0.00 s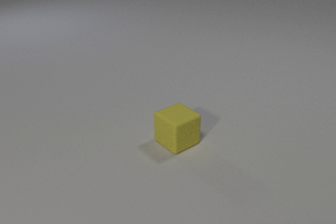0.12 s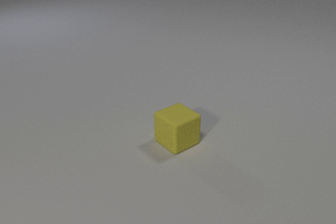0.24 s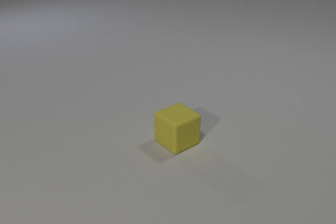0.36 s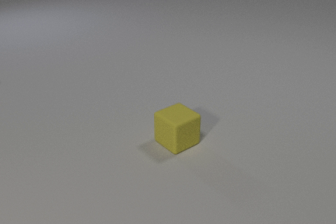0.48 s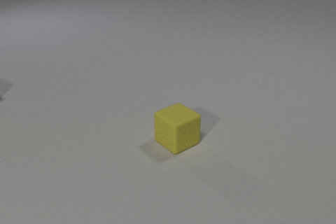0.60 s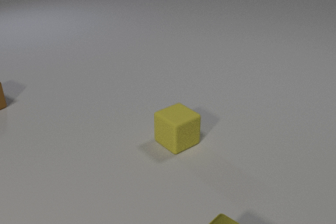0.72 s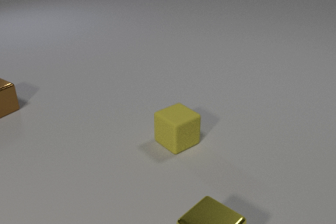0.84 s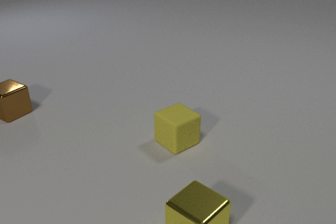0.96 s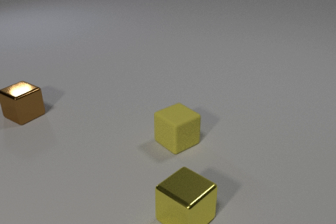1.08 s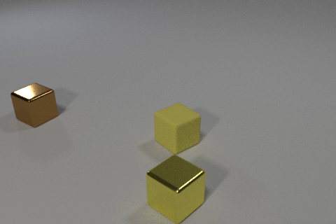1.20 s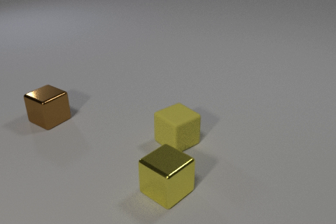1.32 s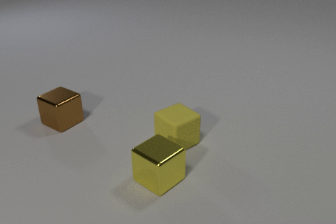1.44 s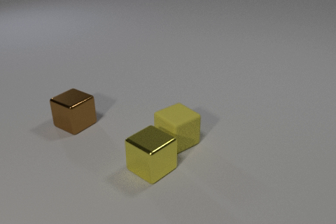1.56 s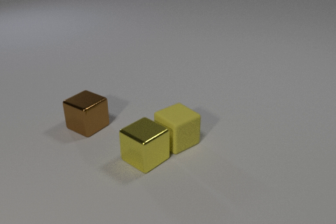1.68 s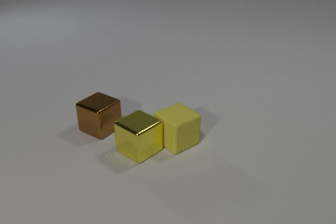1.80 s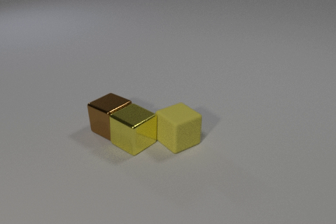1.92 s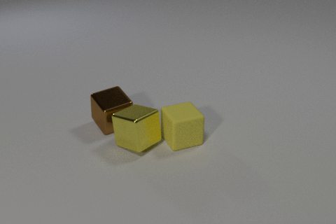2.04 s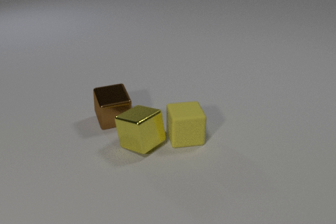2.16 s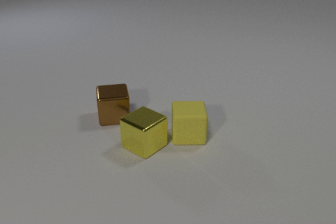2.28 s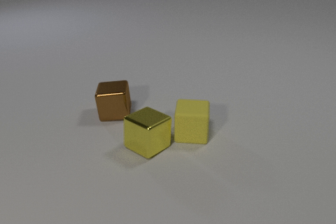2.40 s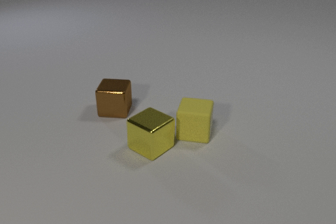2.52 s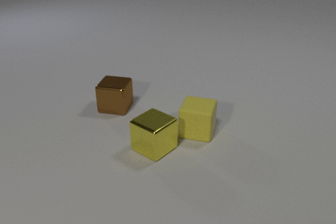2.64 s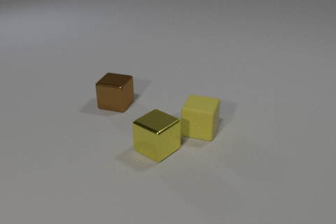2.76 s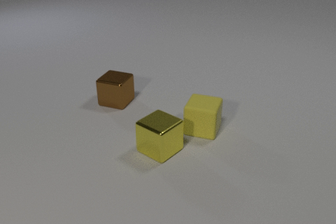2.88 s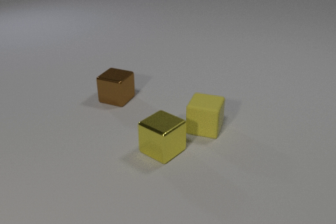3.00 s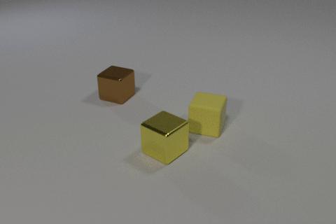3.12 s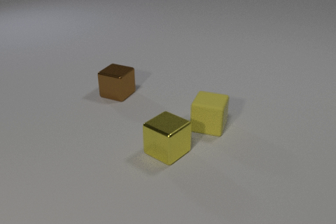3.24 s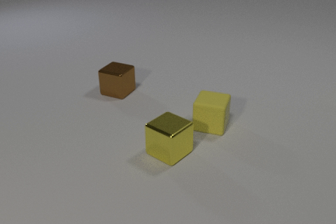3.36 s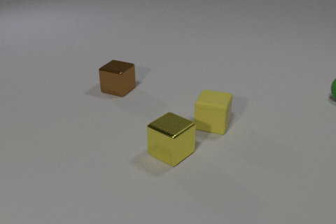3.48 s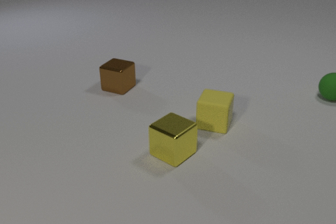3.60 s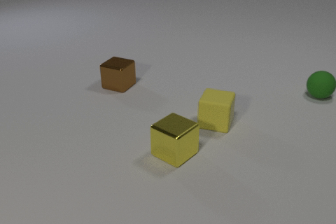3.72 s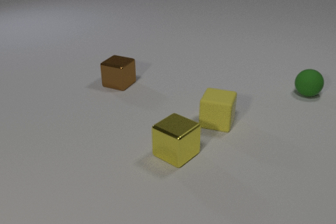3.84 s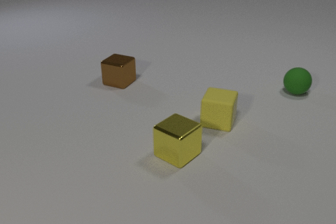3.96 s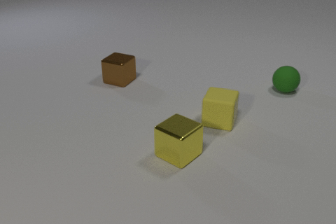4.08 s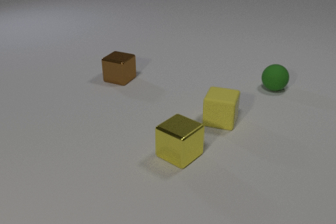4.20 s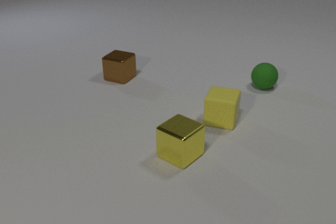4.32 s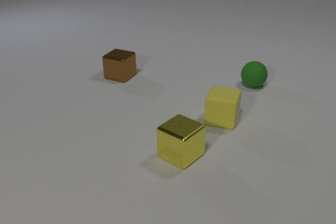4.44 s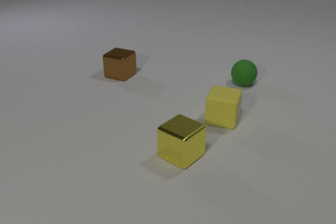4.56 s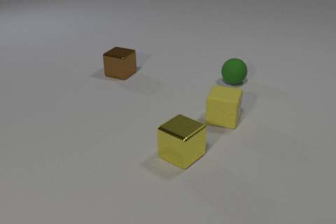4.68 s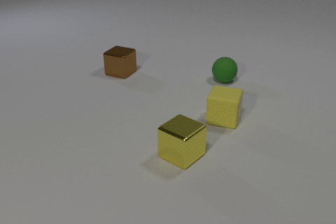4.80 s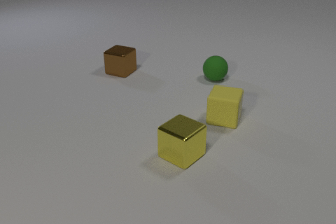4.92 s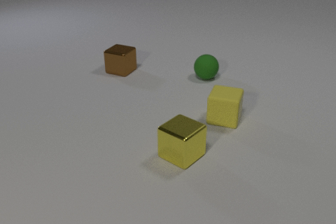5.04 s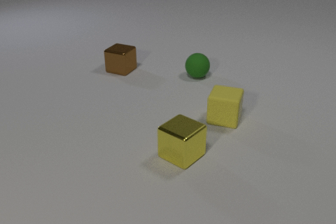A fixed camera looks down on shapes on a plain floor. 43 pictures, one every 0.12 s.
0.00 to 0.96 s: The yellow metal cube comes in at the bottom edge, slides away from the camera and to the left. The brown metal cube comes in at the left edge, slides to the right and toward the camera.
0.96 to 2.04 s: The yellow metal cube slides away from the camera. The brown metal cube slides to the right and toward the camera, spins clockwise seen from above by about 30 degrees, its near face sliding to the left. The yellow rubber cube slides to the right and away from the camera, spins clockwise seen from above by about 30 degrees, its near face sliding to the left. The yellow metal cube and the yellow rubber cube collide. The yellow metal cube and the brown metal cube collide.
2.04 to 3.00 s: The yellow metal cube slides to the right and toward the camera. The brown metal cube slides away from the camera, spins clockwise seen from above by about 45 degrees, its near face sliding to the left. The yellow rubber cube slides to the right and away from the camera, spins clockwise seen from above by about 30 degrees, its near face sliding to the left.
3.00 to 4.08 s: The yellow metal cube slides to the right. The brown metal cube slides away from the camera. The yellow rubber cube slides away from the camera and to the right. The green rubber sphere comes in at the right edge, rolls to the left.
4.08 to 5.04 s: The brown metal cube slides away from the camera. The green rubber sphere rolls to the left.
What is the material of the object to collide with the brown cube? metal.
Are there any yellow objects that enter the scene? yes.
How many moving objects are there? 4.
